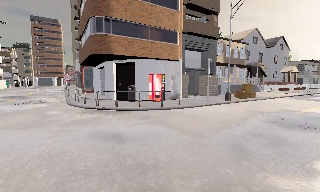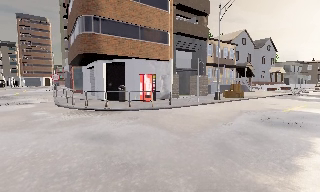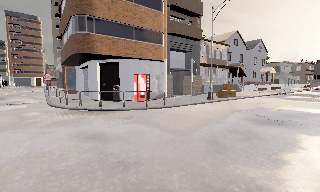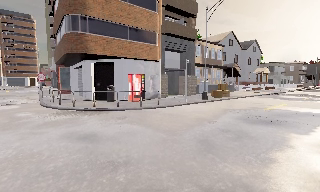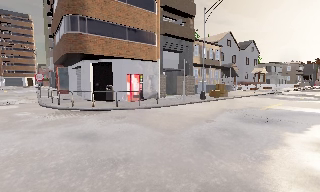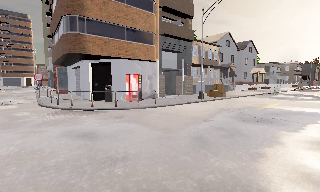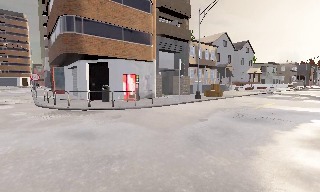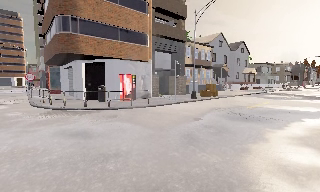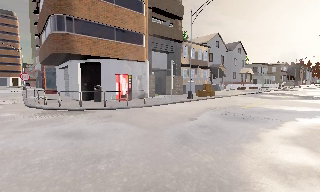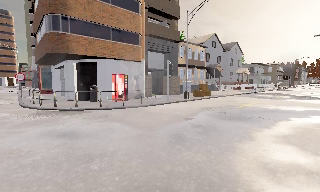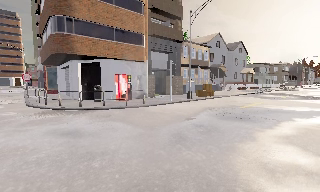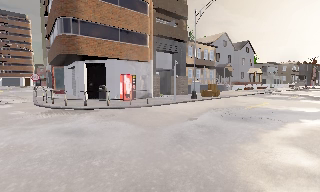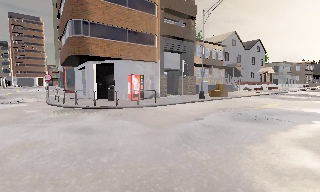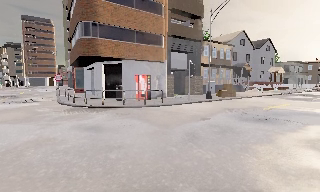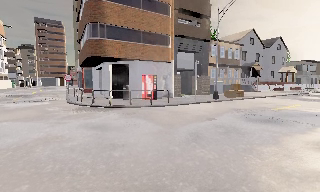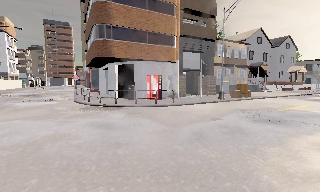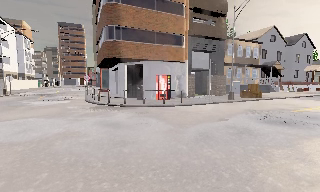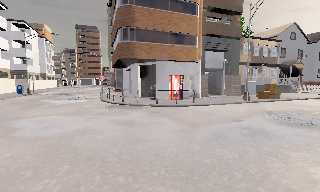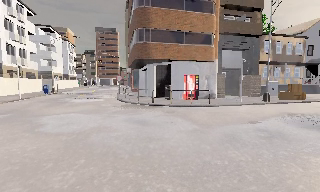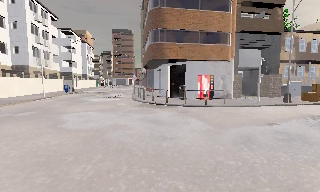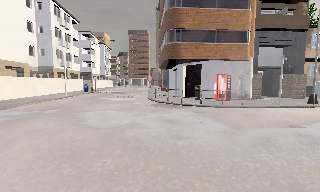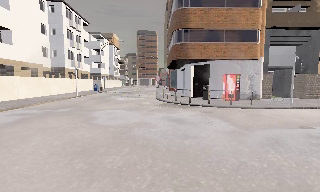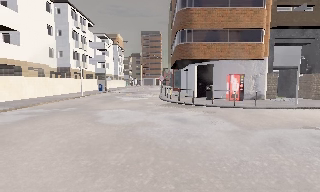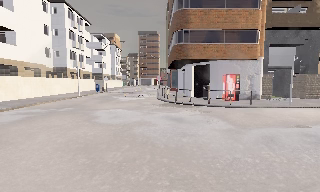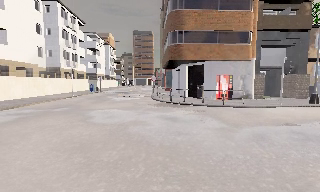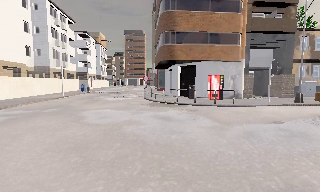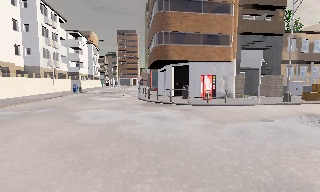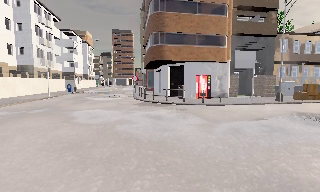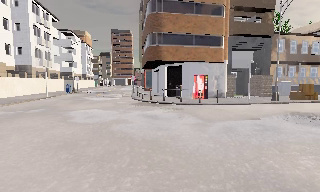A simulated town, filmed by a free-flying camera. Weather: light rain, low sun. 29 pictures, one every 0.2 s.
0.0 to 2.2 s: The camera travels to its right and backward, about 1 m, so close, fixed things drift to the left.
2.2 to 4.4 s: The scene slides to the right, as the camera pans about 40 degrees to its left. It travels backward, about 1 m.
4.4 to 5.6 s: The camera travels backward, about 0.5 m, so what stands in front gets smaller.
The film runs backward here.
